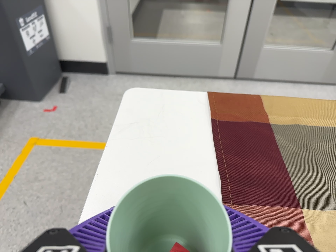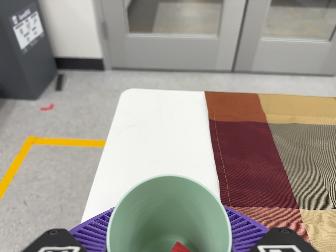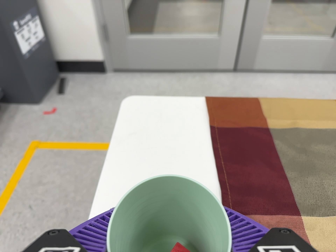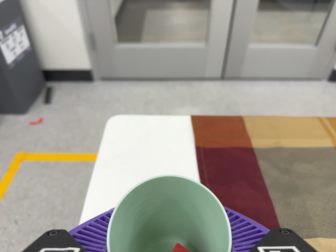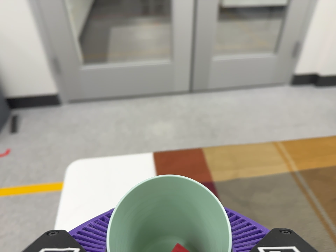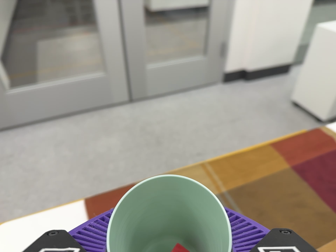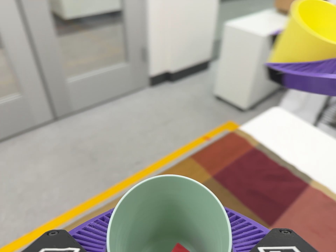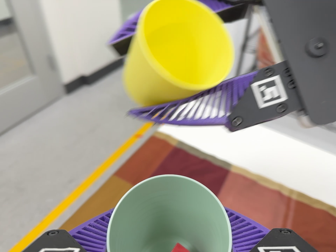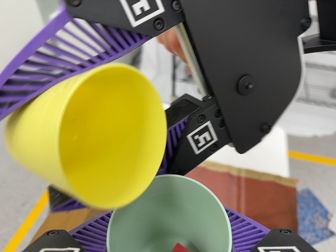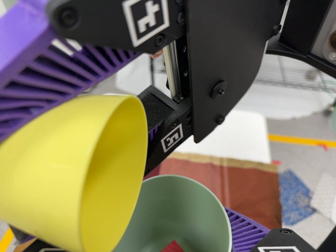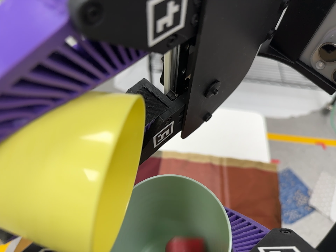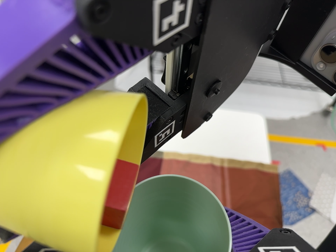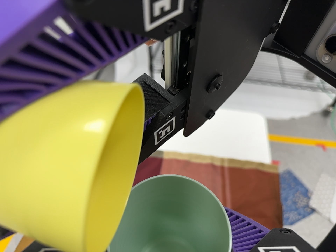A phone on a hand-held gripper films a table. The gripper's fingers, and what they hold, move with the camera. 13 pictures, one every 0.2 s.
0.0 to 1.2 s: The camera swings to its right by about 35 degrees, and the scene slides to the left. It travels toward the top of its view and to its right, about 22 cm, so close, fixed things drift downward. It rolls about its line of sight by about 25 degrees, and the scene rotates counterclockwise.
1.2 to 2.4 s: The camera swings to its right by about 30 degrees, and the scene slides to the left. It travels toward the top of its view, to its right and forward, about 10 cm. It rolls about its line of sight by about 30 degrees, and the scene rotates counterclockwise.
The film runs backward here.
